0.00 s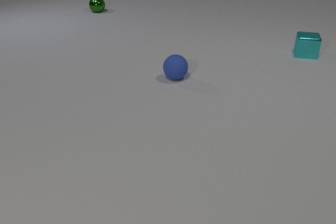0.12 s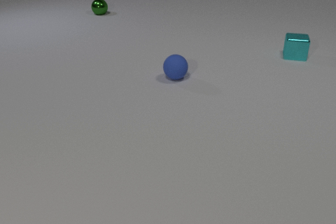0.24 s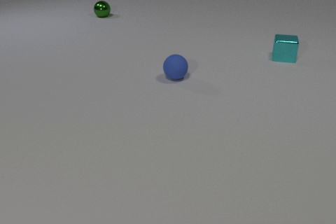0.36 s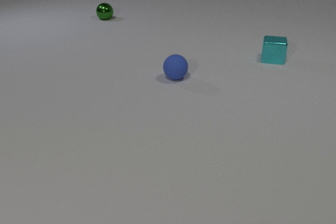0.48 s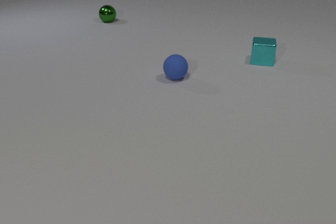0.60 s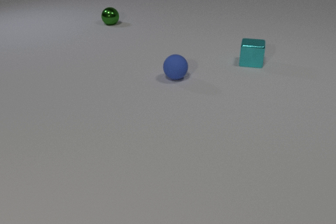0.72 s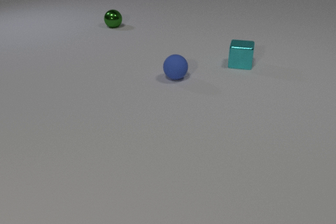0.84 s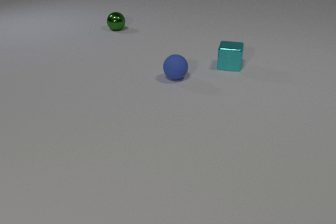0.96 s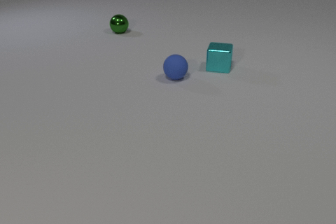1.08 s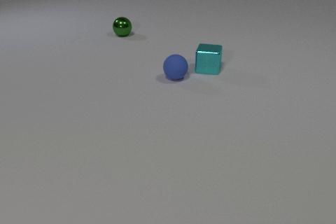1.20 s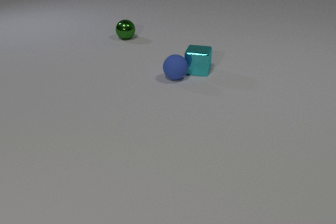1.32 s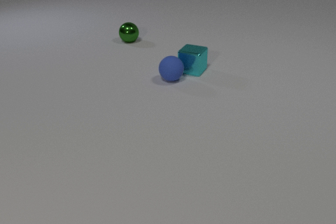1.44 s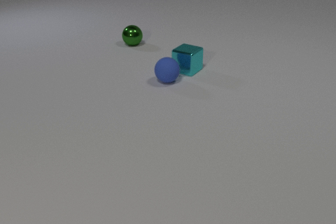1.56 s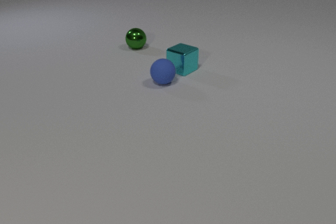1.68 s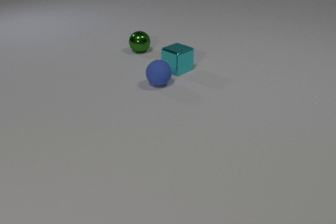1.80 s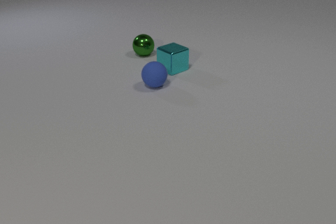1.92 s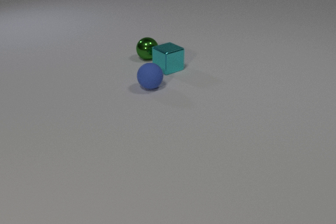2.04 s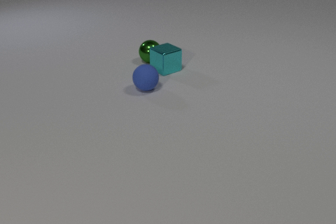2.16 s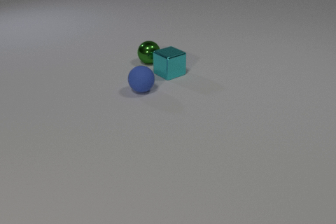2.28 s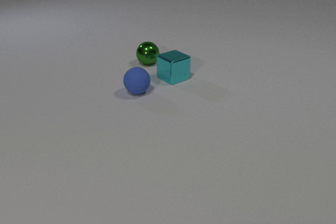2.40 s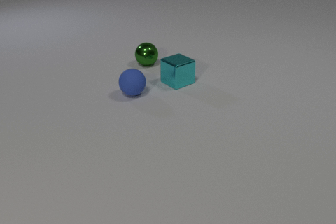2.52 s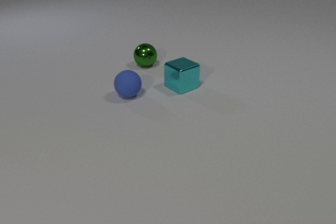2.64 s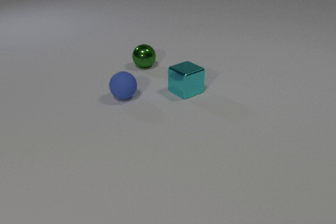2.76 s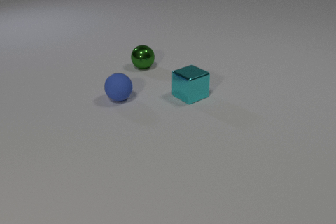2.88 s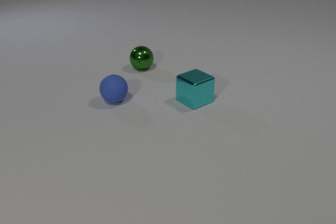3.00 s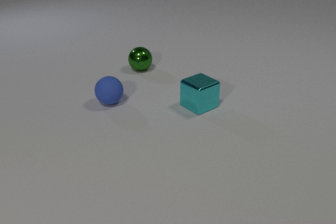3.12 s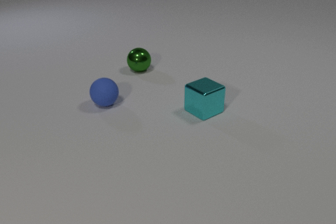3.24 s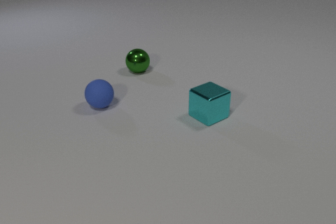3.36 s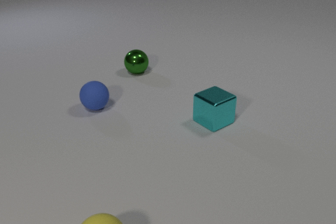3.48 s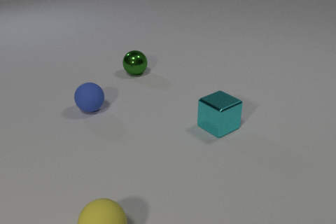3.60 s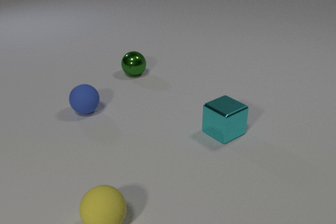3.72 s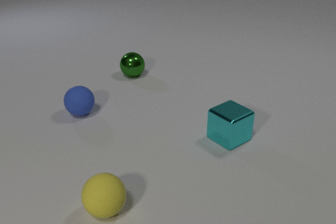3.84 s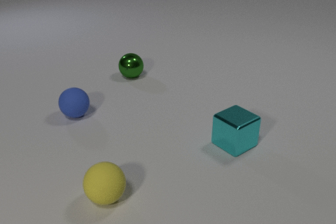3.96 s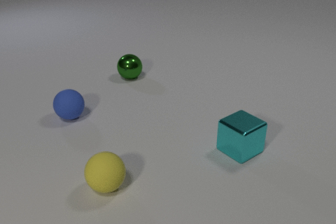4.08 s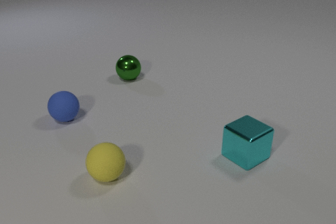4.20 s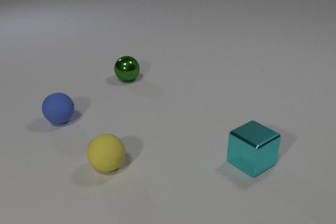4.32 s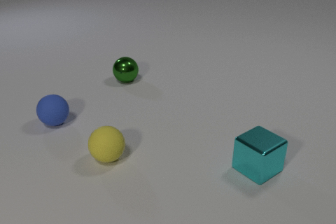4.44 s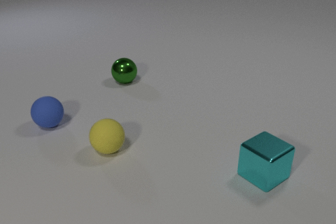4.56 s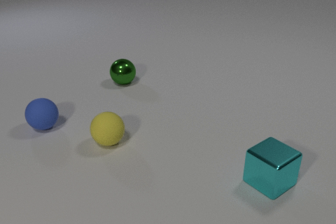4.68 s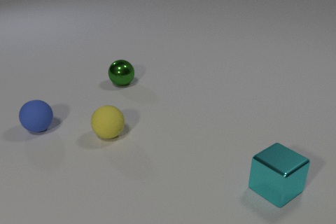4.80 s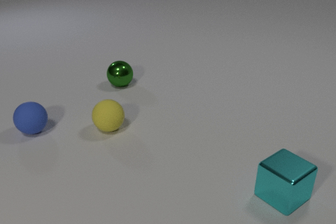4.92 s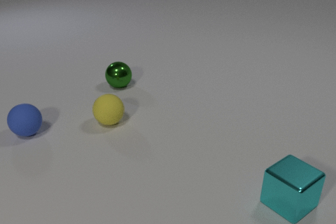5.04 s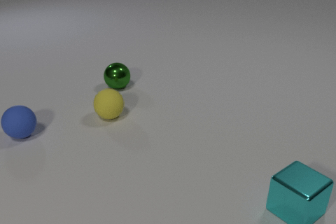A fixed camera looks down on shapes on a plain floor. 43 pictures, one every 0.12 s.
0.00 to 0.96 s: The cyan metal cube slides to the left and toward the camera. The green metal sphere rolls toward the camera.
0.96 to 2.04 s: The cyan metal cube slides to the left, spins clockwise seen from above by about 45 degrees, its near face sliding to the left. The blue rubber sphere rolls to the left and toward the camera. The green metal sphere rolls toward the camera. The cyan metal cube and the blue rubber sphere collide. The cyan metal cube and the green metal sphere collide.
2.04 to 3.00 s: The cyan metal cube slides toward the camera and to the right. The blue rubber sphere rolls to the left and toward the camera. The green metal sphere rolls toward the camera and to the left.
3.00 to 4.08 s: The cyan metal cube slides toward the camera and to the right. The blue rubber sphere rolls to the left and toward the camera. The green metal sphere rolls toward the camera and to the left. The yellow rubber sphere comes in at the bottom edge, rolls away from the camera.
4.08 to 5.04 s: The cyan metal cube slides toward the camera and to the right. The blue rubber sphere rolls to the left and toward the camera. The green metal sphere rolls toward the camera and to the left. The yellow rubber sphere rolls away from the camera.
What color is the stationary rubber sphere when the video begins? blue.
What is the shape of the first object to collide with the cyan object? sphere.
How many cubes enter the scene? 0.
